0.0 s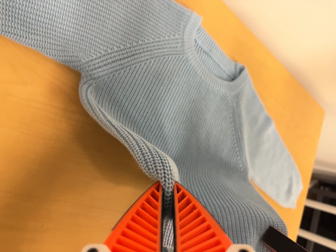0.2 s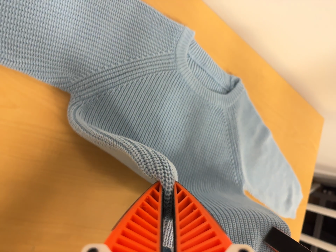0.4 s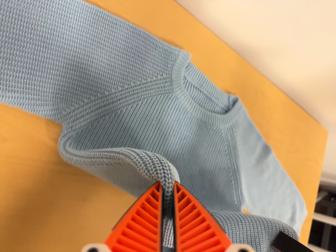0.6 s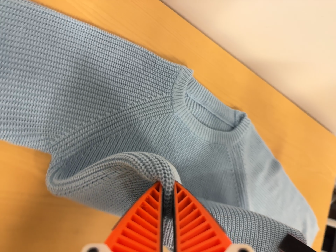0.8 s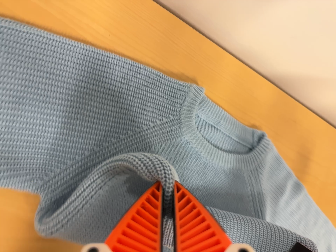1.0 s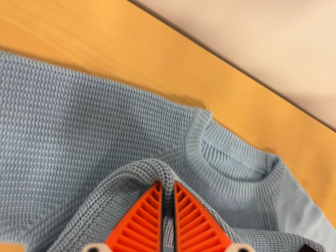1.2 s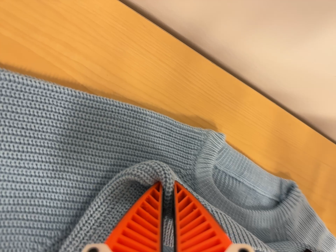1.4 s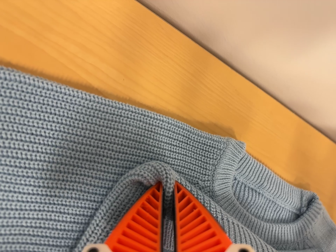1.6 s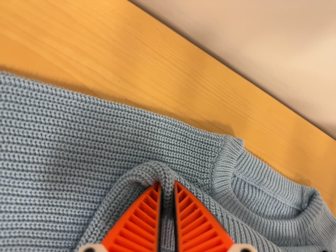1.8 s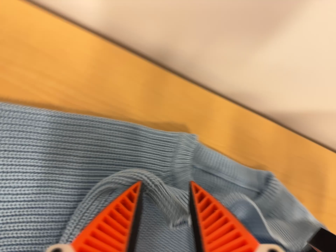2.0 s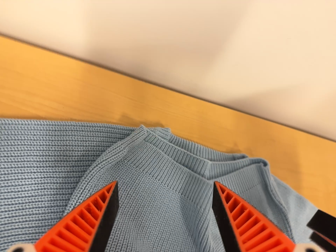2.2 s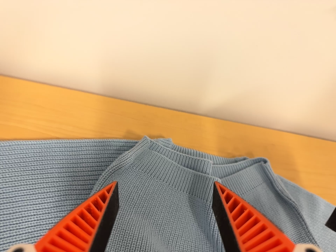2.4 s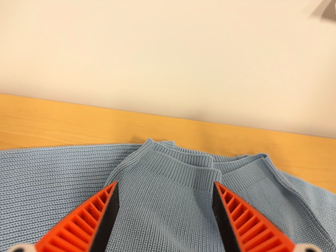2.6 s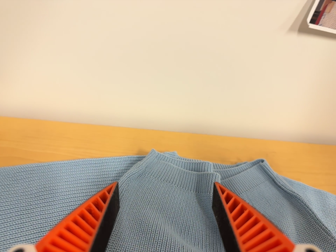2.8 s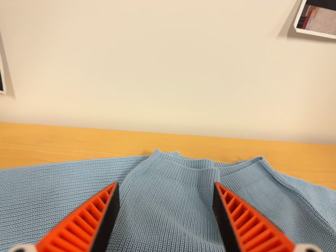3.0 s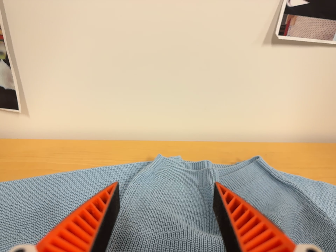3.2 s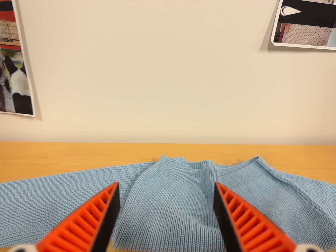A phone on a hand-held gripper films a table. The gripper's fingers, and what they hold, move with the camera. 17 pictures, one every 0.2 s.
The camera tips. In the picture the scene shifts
downward.
The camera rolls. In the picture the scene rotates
counterclockwise.
0.0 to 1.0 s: The camera travels toward the top of its view and forward, about 20 cm, so close, fixed things drift downward.
1.0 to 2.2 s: The camera travels backward, toward the bottom of its view and to its right, about 12 cm, so what stands in front gets smaller. Its aim tips toward the top of its view by about 25 degrees, and the scene shifts downward. It rolls about its line of sight by about 25 degrees, and the scene rotates counterclockwise.
2.2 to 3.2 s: The camera pans to its left by about 10 degrees. It travels backward and toward the bottom of its view, about 22 cm, so what stands in front gets smaller. Its aim tips toward the top of its view by about 20 degrees. It rolls about its line of sight by about 15 degrees, and the scene rotates counterclockwise.
The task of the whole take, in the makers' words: fold up.
The film runs forward here.
